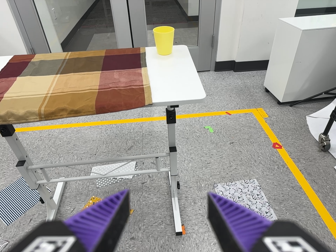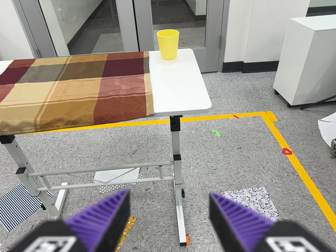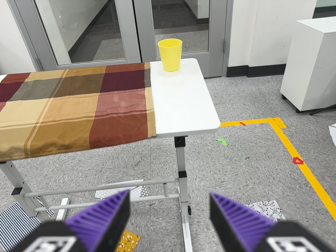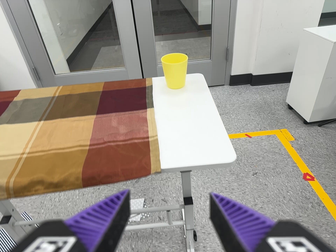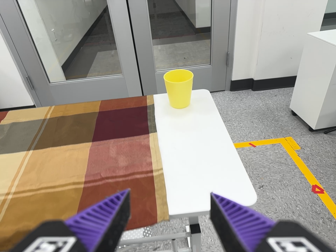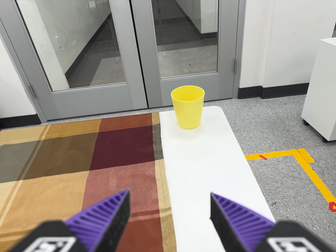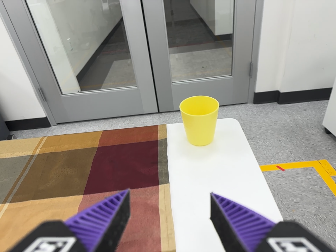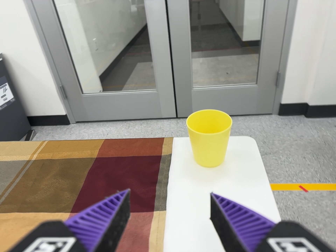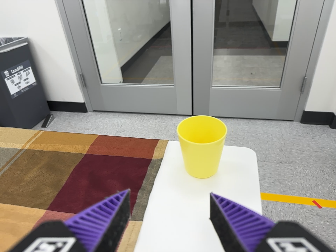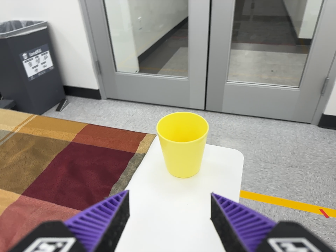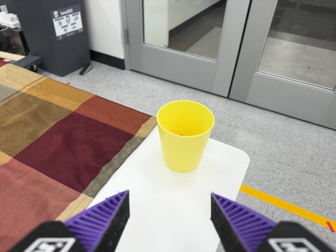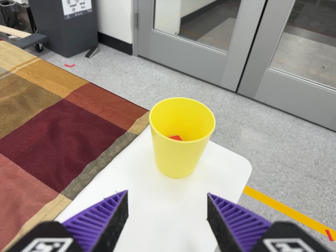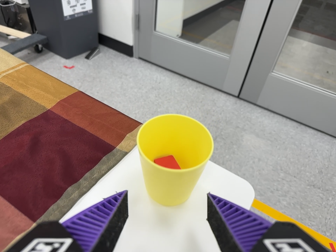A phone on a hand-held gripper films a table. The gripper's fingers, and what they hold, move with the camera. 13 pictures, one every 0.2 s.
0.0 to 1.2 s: The camera travels forward and toward the top of its view, about 50 cm, so what stands in front looms larger.
1.2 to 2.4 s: The camera pans to its left by about 20 degrees. It travels forward, to its right and toward the top of its view, about 28 cm, so what stands in front looms larger. Its aim tips toward the bottom of its view by about 10 degrees. It rolls about its line of sight by about 30 degrees, and the scene rotates clockwise.
The film runs forward here.
